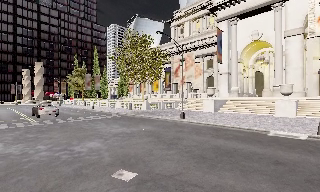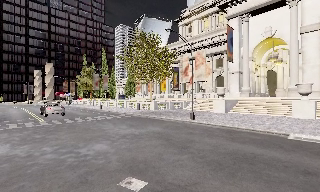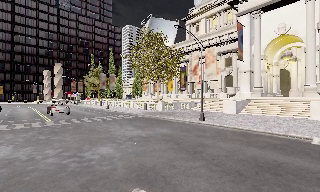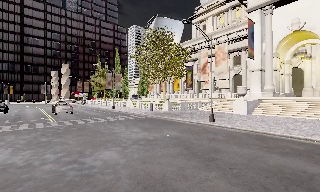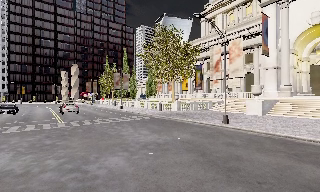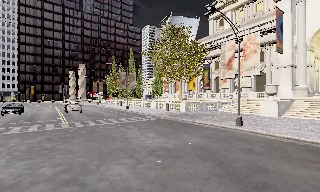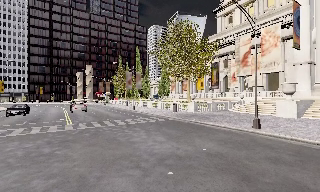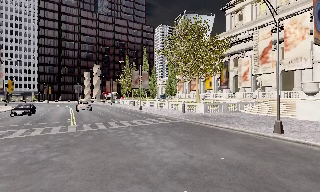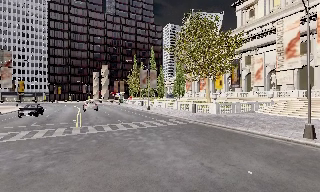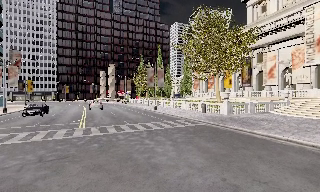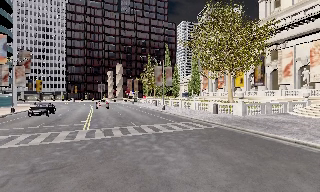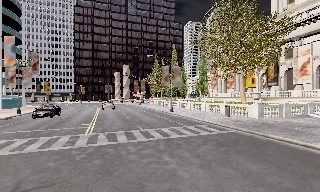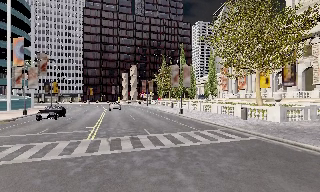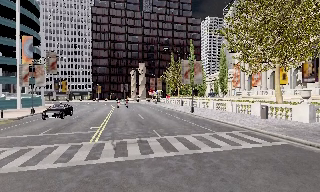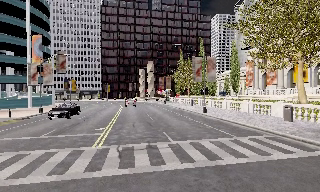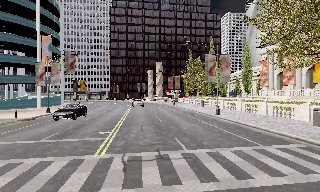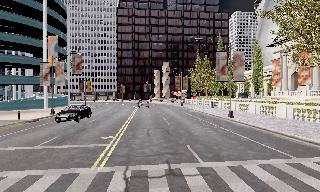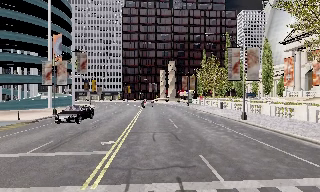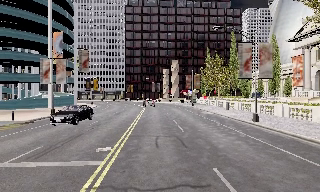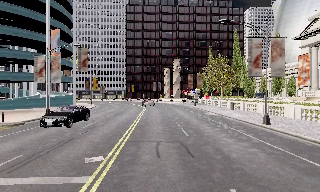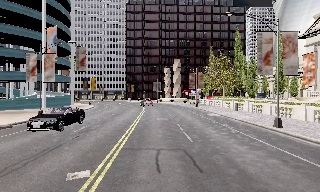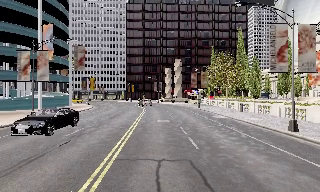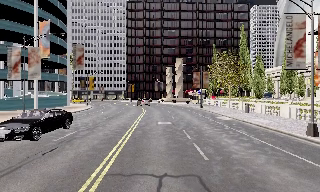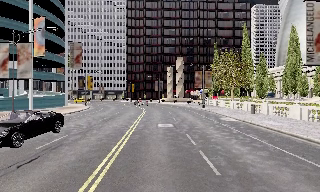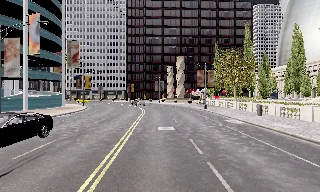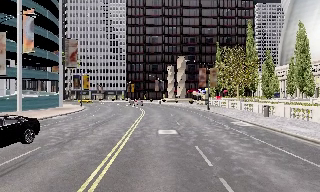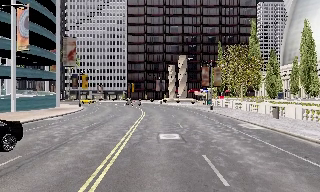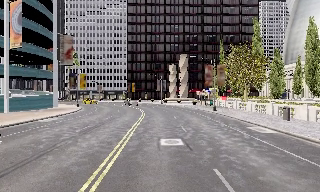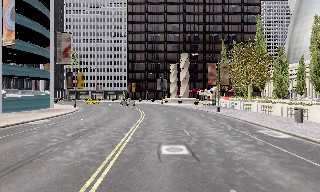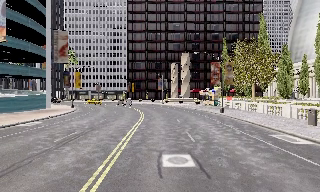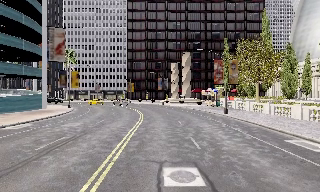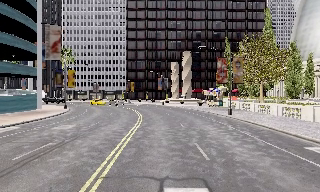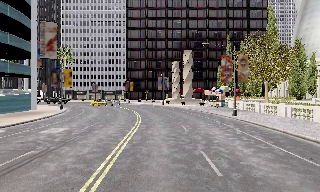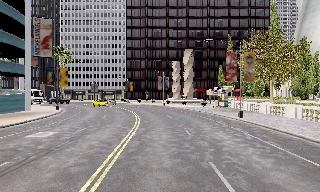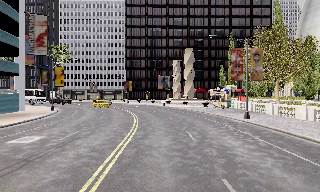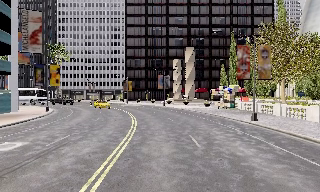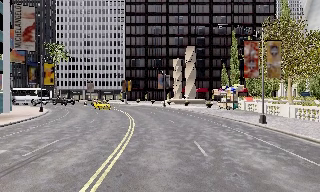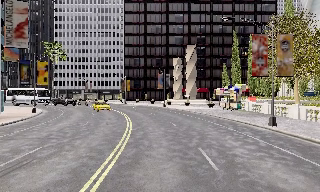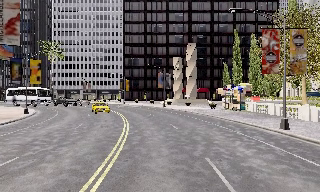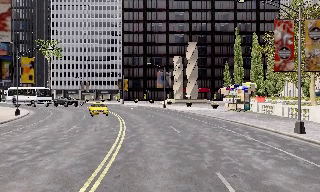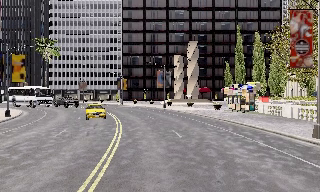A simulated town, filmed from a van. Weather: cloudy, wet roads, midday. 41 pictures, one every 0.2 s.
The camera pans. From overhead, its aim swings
counterclockwise.
The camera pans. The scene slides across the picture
to the right.
0.0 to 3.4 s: The scene slides to the right, as the camera pans about 45 degrees to its left. It travels forward, about 16 m. It gains speed.
3.4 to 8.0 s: The camera travels forward, about 25 m, so what stands in front looms larger.
The film runs forward here.
